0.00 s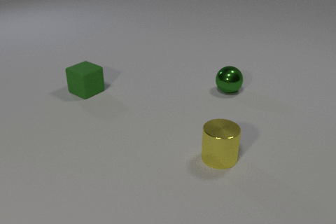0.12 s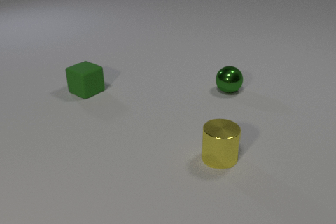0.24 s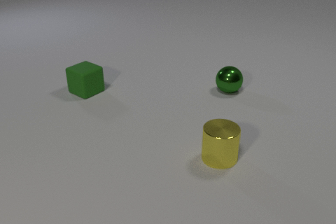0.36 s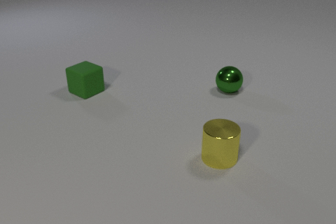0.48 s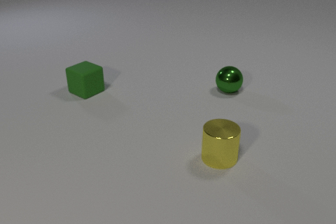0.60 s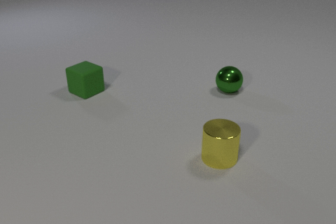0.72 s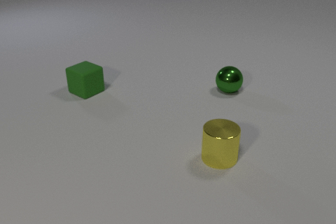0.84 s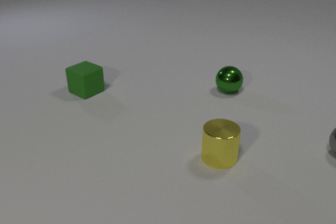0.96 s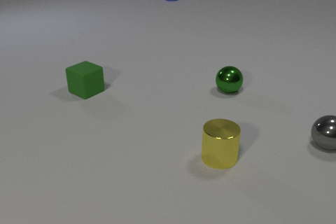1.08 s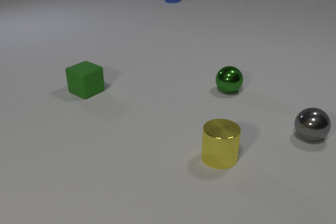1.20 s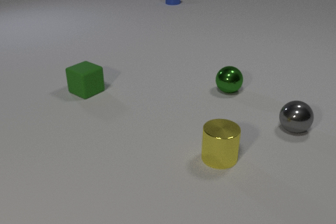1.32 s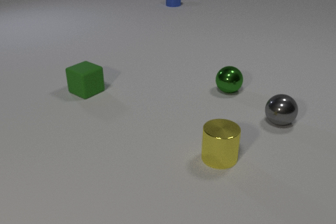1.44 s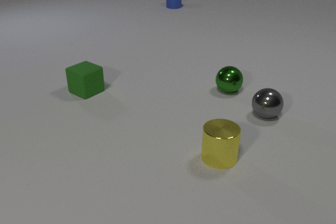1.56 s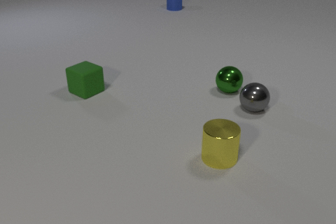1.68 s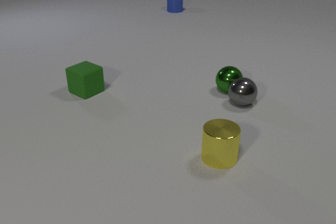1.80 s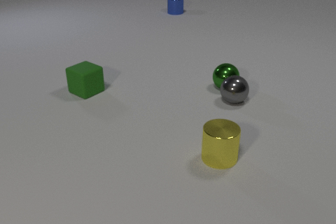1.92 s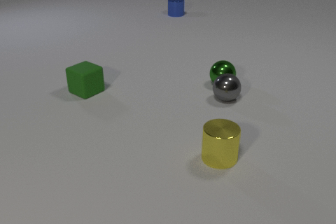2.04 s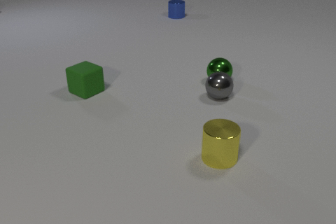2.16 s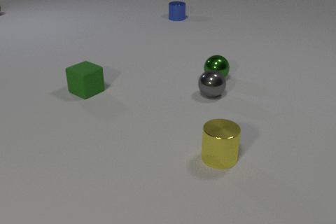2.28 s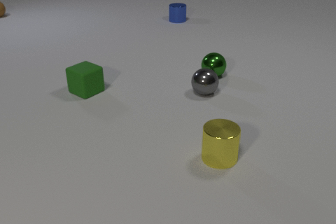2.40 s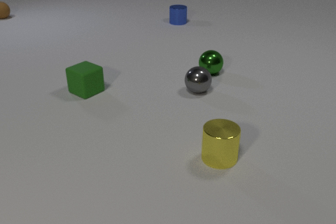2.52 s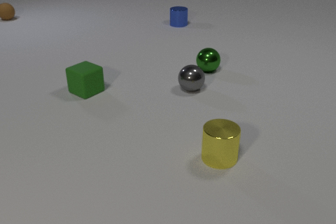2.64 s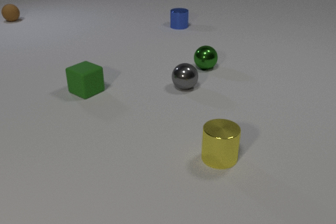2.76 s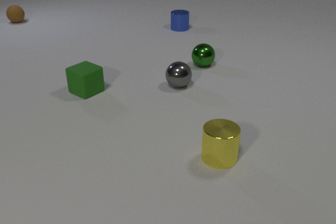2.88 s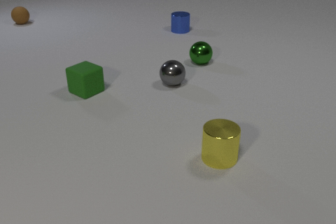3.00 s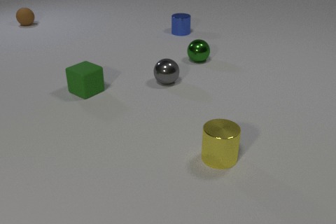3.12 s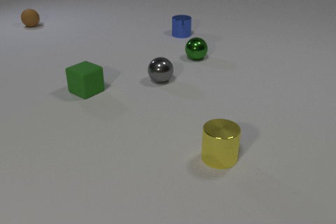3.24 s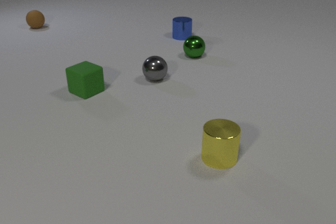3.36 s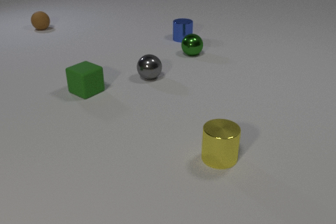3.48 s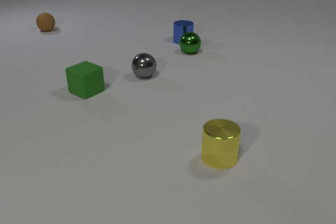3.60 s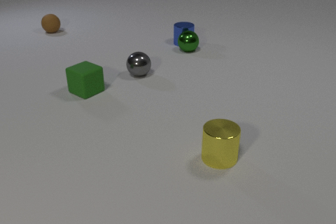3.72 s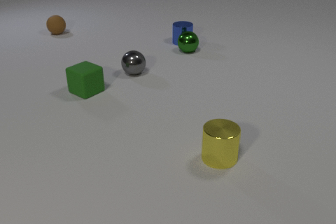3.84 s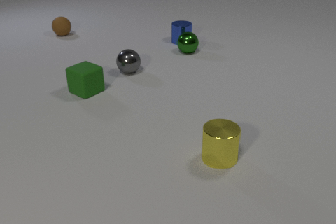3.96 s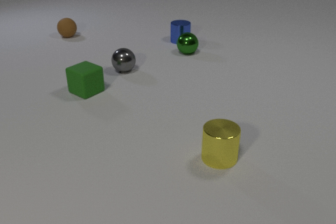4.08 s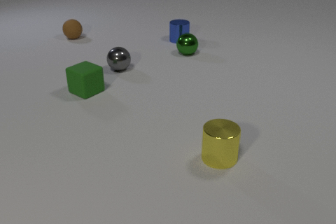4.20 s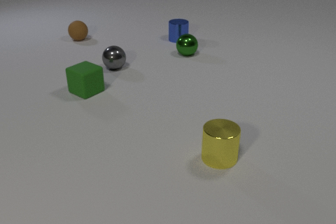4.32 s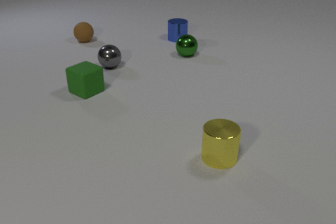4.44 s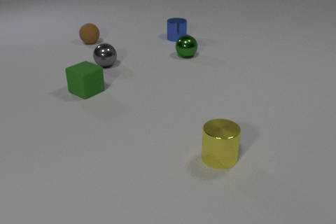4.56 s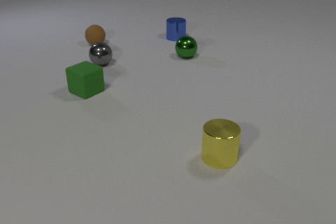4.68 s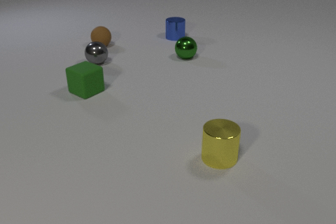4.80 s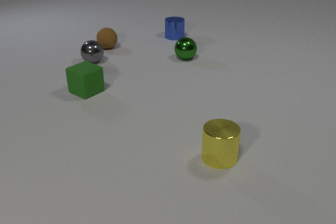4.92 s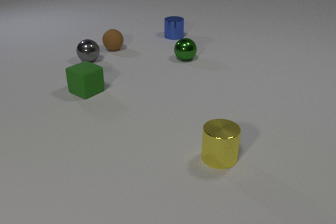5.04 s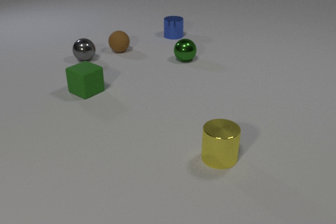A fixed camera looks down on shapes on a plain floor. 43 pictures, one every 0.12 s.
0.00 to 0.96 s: The gray metal sphere comes in at the right edge, rolls to the left and away from the camera. The blue metal cylinder comes in at the top edge, slides toward the camera.
0.96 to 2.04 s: The gray metal sphere rolls to the left and away from the camera. The green metal sphere rolls away from the camera and to the left. The blue metal cylinder slides toward the camera. The gray metal sphere and the green metal sphere collide.
2.04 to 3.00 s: The gray metal sphere rolls to the left and away from the camera. The green metal sphere rolls away from the camera and to the left. The blue metal cylinder slides toward the camera. The brown rubber sphere comes in at the left edge, rolls toward the camera and to the right.
3.00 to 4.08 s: The gray metal sphere rolls to the left and away from the camera. The green metal sphere rolls away from the camera and to the left. The blue metal cylinder slides toward the camera. The brown rubber sphere rolls toward the camera and to the right. The green metal sphere and the blue metal cylinder collide.
4.08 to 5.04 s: The gray metal sphere rolls to the left and away from the camera. The green metal sphere rolls toward the camera. The blue metal cylinder slides away from the camera and to the left. The brown rubber sphere rolls toward the camera and to the right.
What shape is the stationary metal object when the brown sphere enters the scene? cylinder.
How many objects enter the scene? 3.
What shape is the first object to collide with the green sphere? sphere.
